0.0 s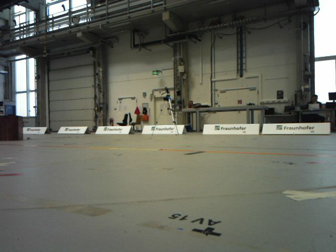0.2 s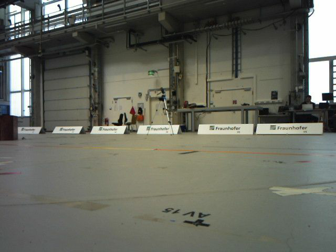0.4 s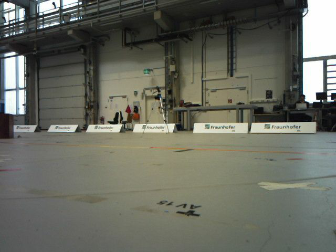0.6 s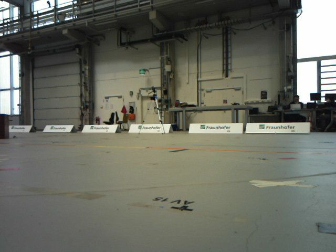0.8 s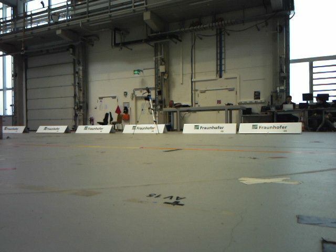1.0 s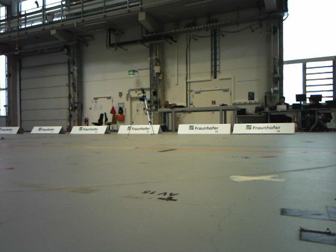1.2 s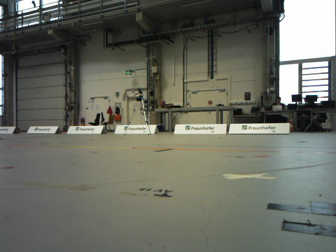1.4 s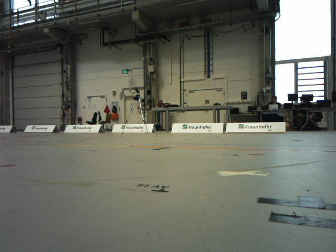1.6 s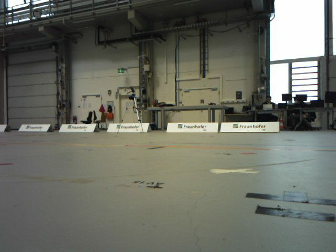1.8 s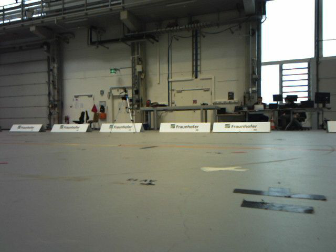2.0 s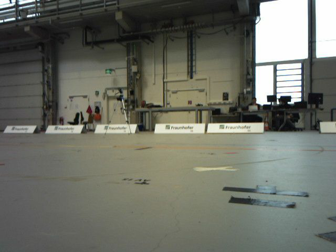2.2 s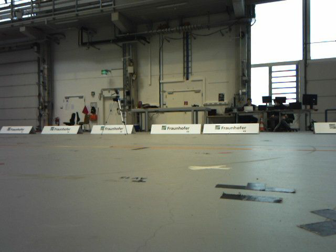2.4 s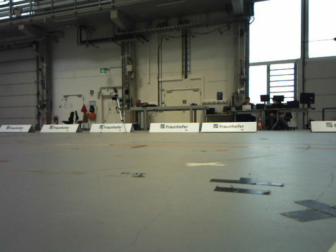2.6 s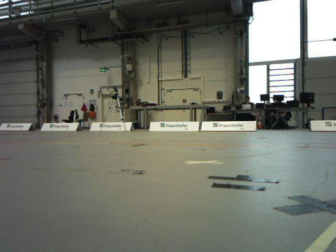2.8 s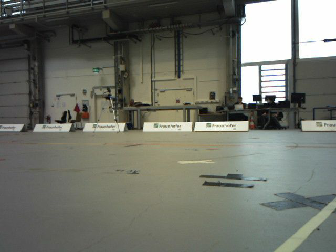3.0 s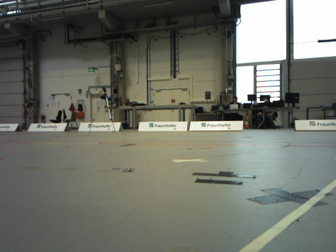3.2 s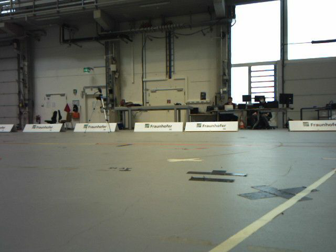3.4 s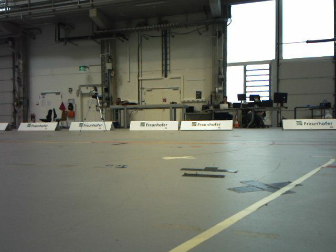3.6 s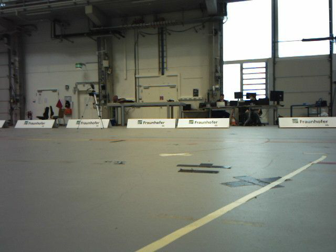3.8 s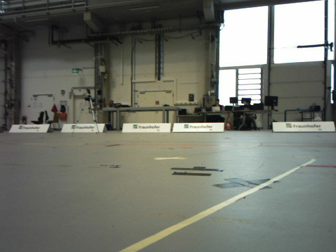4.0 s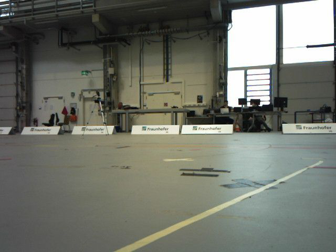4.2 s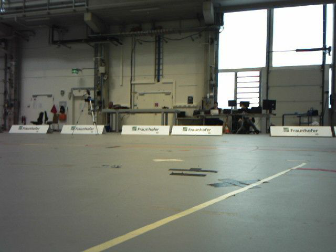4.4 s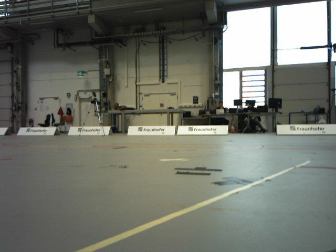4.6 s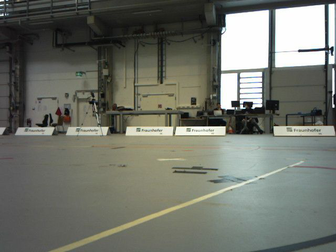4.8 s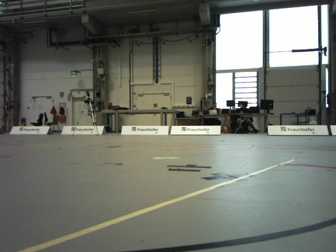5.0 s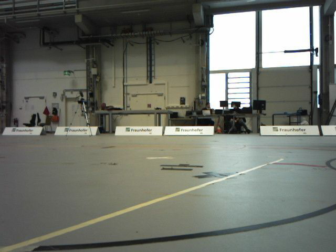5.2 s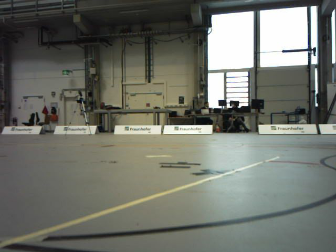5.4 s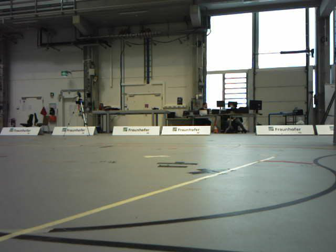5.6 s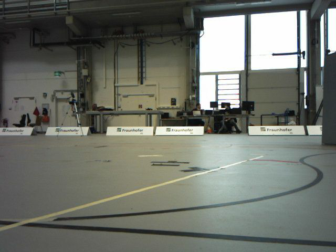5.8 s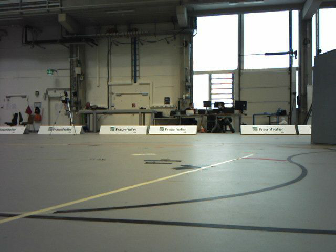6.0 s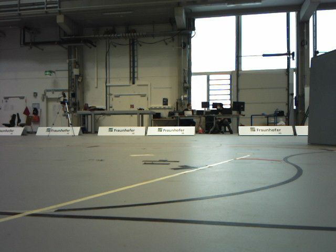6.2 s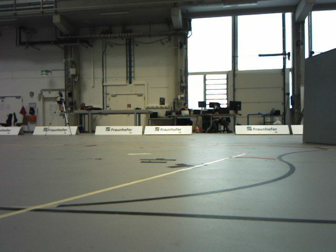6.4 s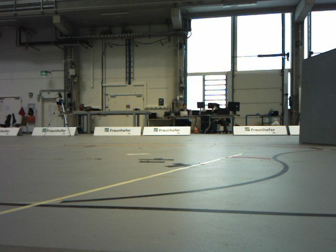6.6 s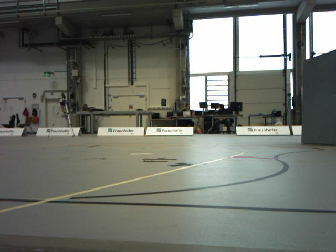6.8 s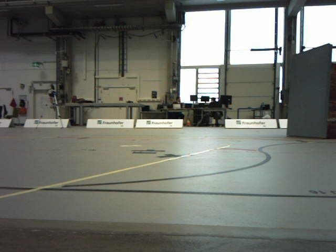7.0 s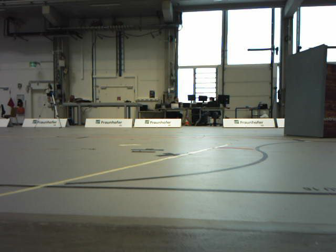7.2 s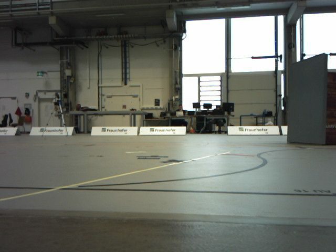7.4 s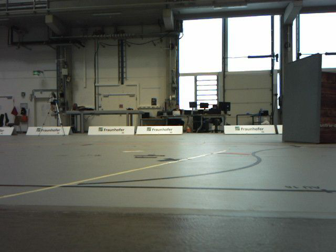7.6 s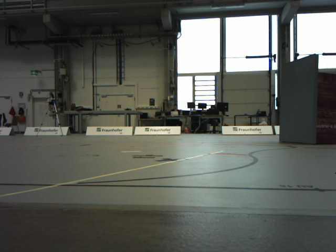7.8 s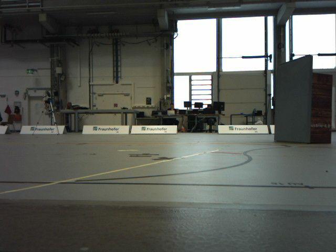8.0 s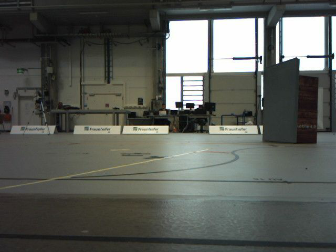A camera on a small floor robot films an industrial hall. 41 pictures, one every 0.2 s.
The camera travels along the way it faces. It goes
backward.
0.0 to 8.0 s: The camera pans to its right, which is clockwise from overhead, by about 25 degrees. It travels backward, about 1.6 m, so what stands in front gets smaller.
The film runs backward here.
